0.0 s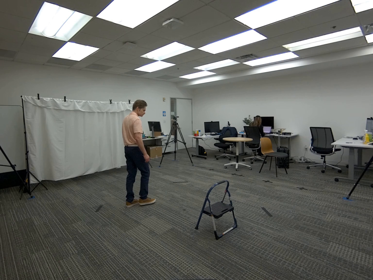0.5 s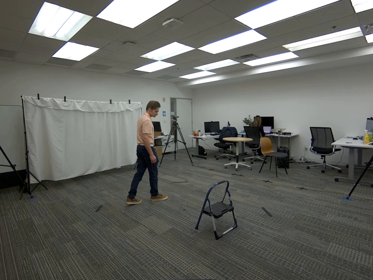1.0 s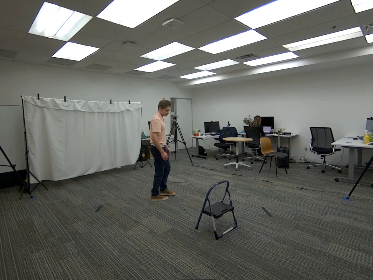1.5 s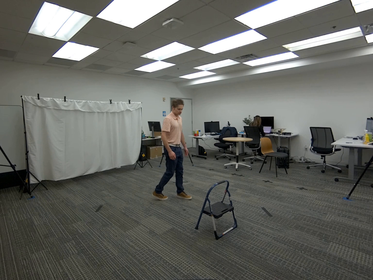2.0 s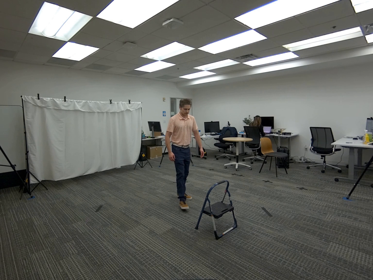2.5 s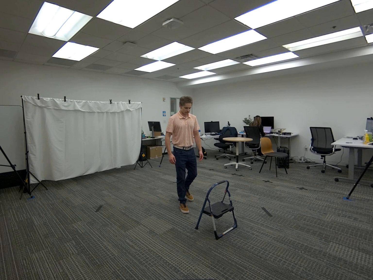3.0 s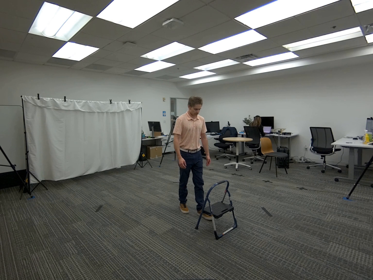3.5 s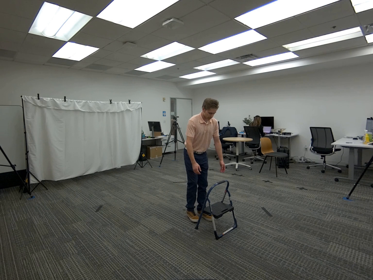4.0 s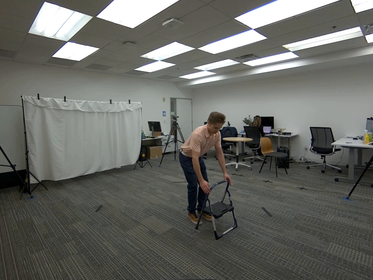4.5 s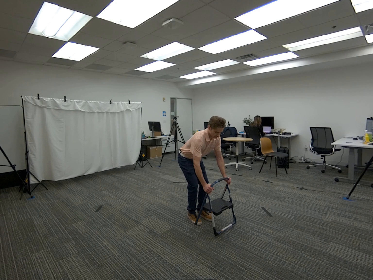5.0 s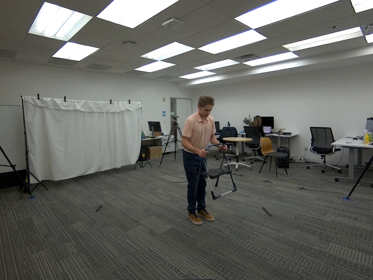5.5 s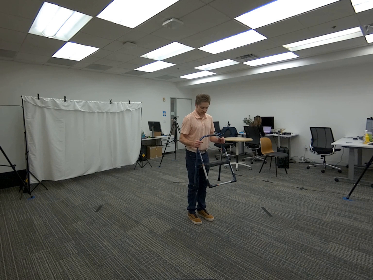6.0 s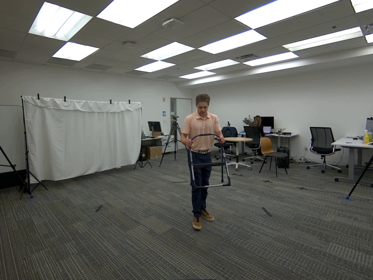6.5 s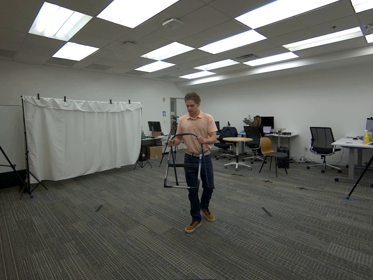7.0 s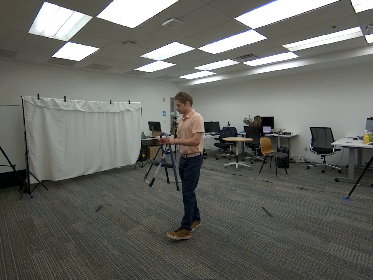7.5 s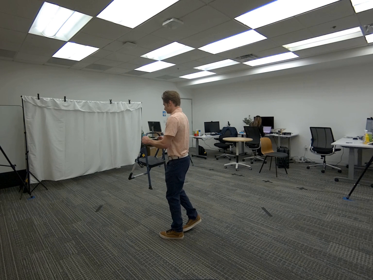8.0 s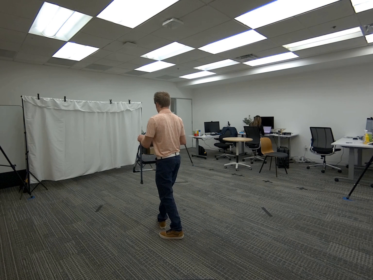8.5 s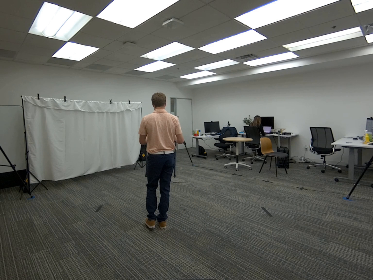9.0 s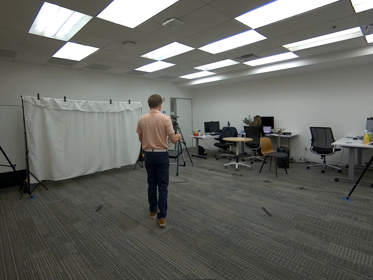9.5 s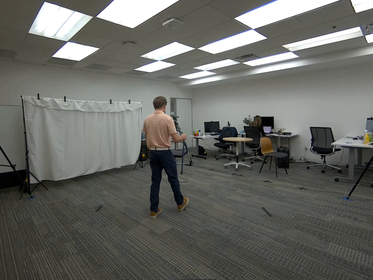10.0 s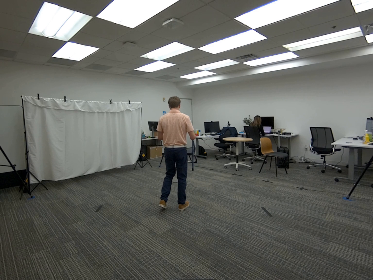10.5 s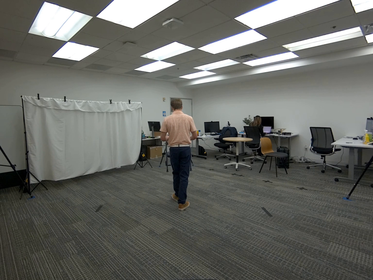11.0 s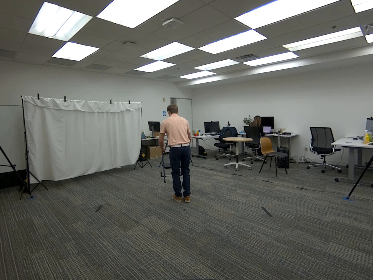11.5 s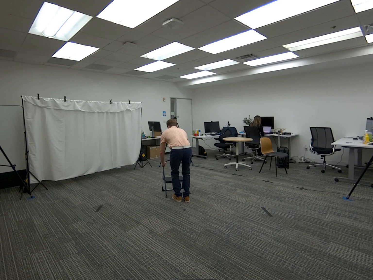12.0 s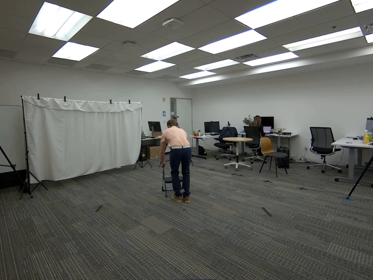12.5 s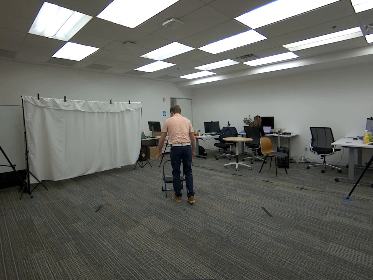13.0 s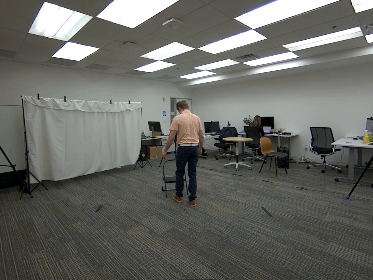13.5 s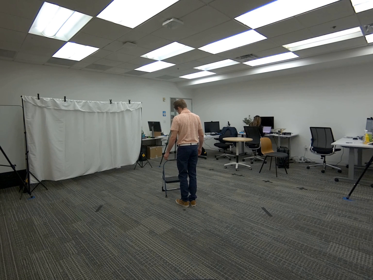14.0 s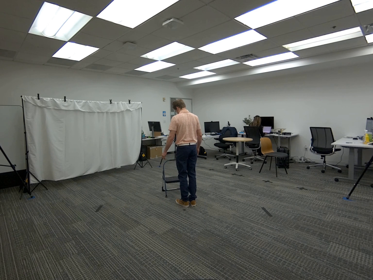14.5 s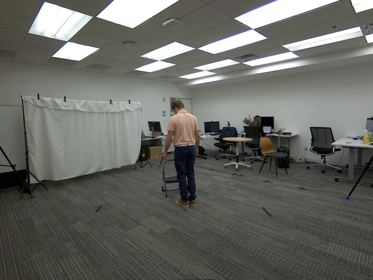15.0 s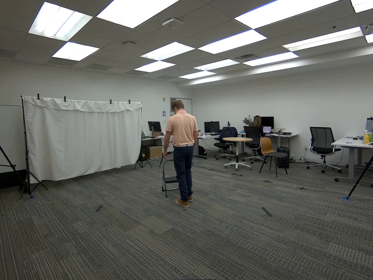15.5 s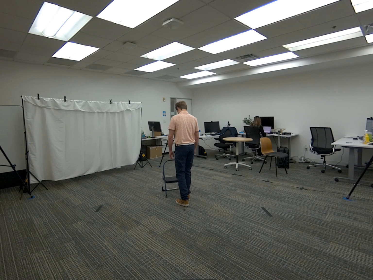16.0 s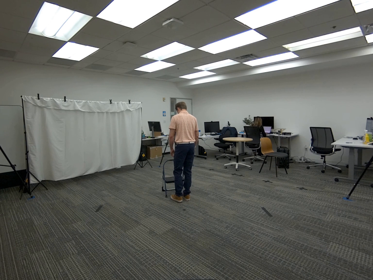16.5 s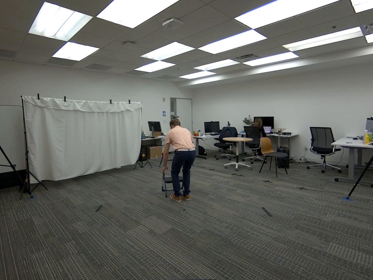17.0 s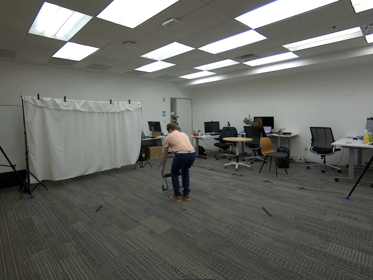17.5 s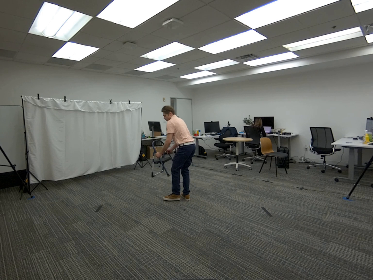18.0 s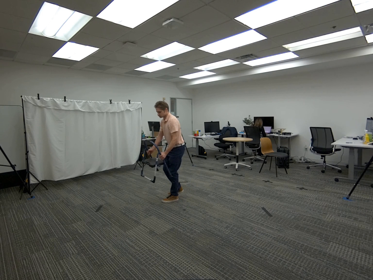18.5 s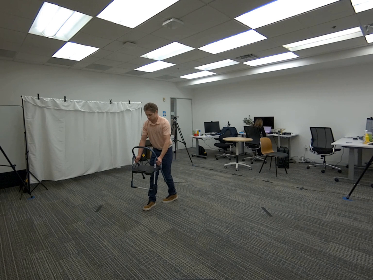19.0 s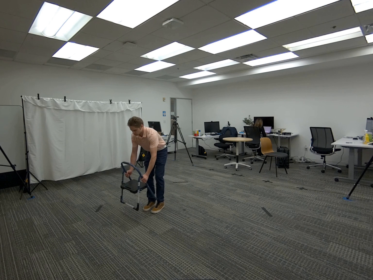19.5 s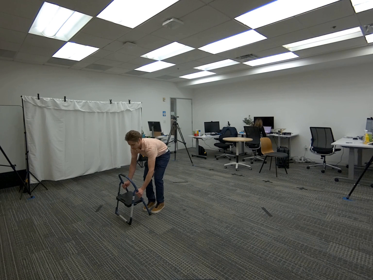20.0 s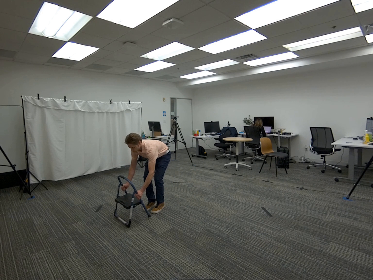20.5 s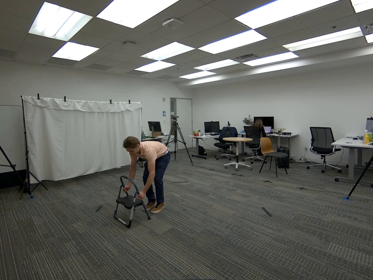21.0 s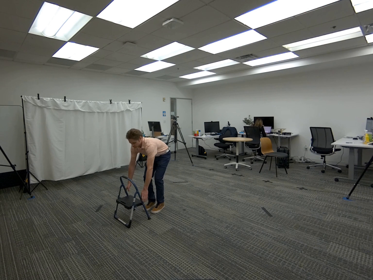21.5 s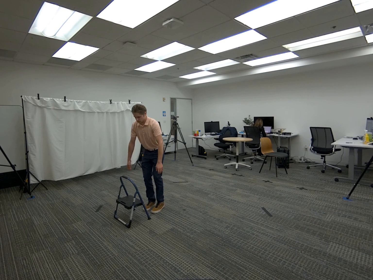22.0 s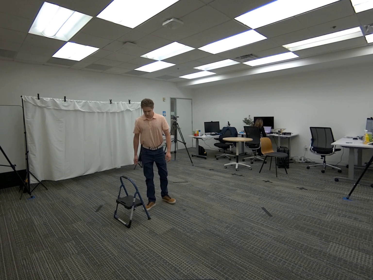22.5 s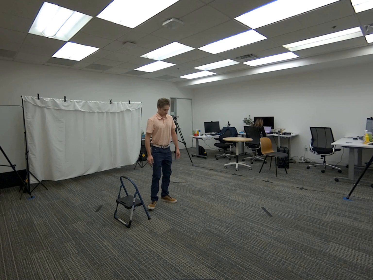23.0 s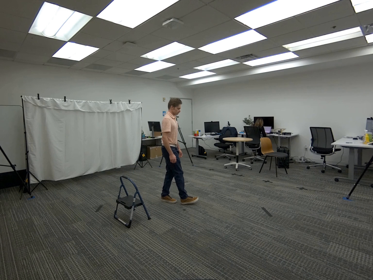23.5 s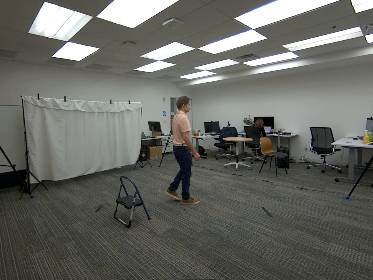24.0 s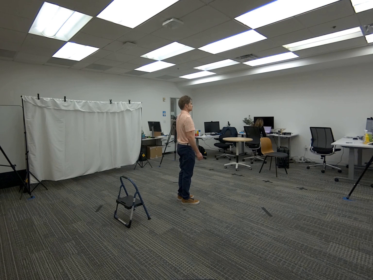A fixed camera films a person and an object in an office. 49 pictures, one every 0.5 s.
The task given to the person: Walk over to the step ladder and pick up the step ladder and move the step ladder to a different location.
